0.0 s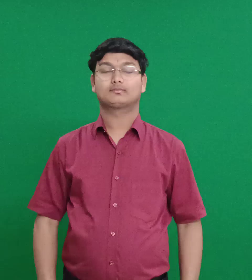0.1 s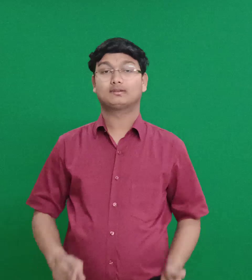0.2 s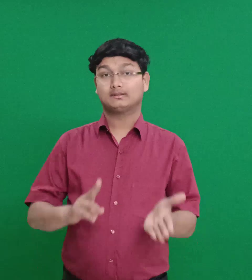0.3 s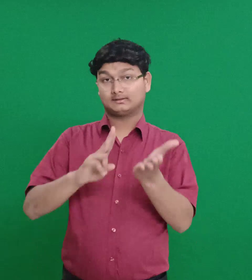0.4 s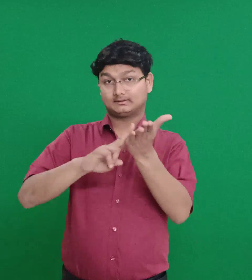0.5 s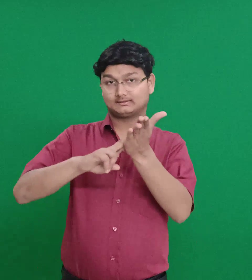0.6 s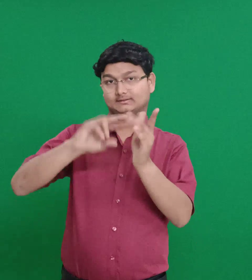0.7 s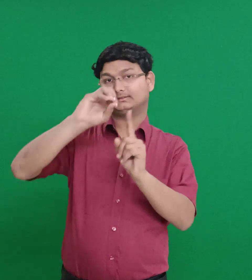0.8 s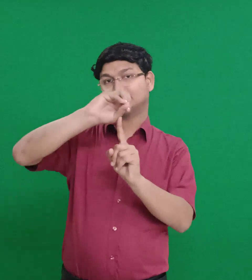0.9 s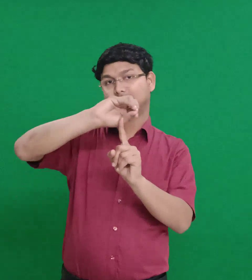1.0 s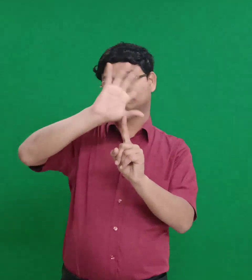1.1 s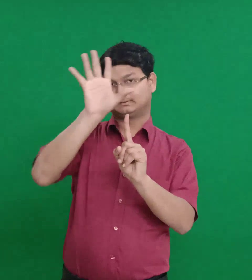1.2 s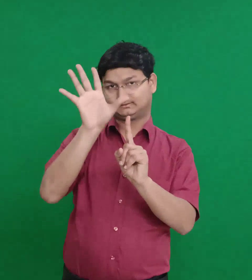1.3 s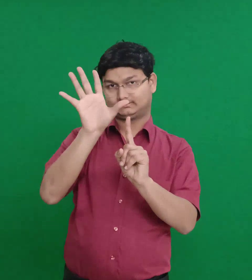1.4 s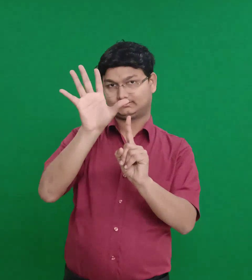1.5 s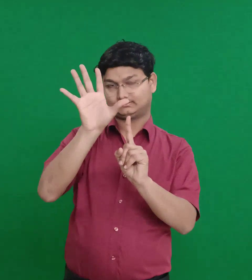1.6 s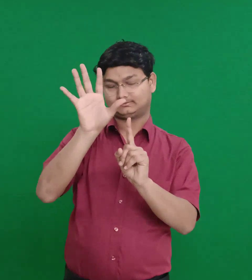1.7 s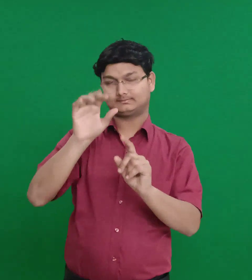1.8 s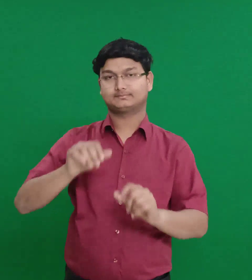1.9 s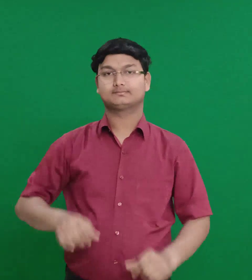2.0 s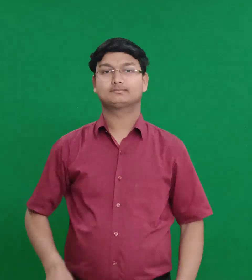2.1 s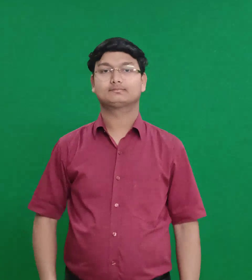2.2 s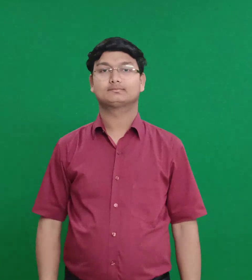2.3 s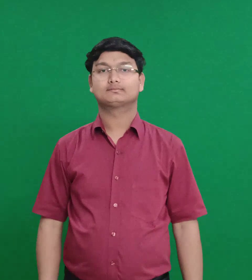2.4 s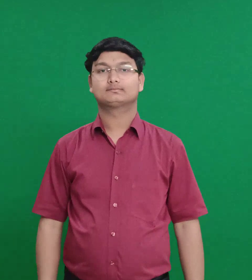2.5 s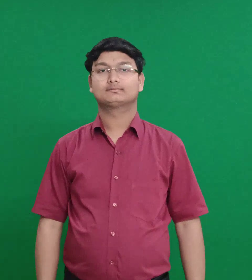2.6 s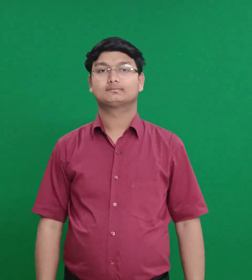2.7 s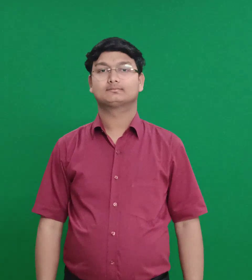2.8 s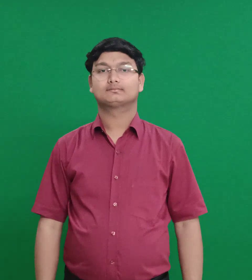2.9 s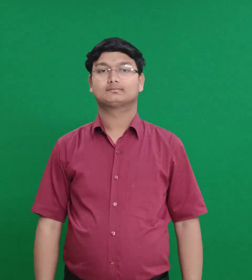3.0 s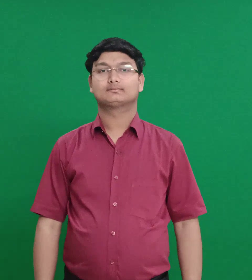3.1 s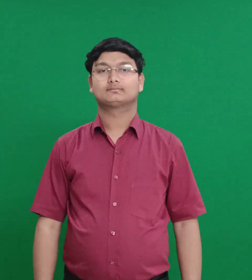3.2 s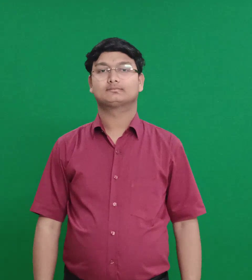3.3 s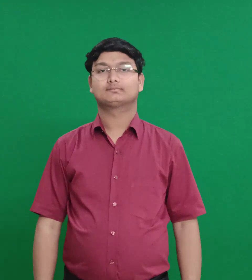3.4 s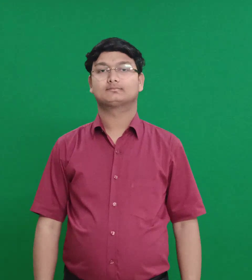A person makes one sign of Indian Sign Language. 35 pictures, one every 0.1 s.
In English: ner
